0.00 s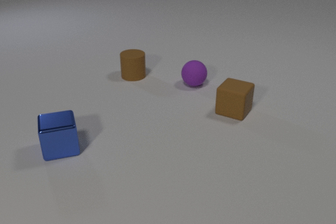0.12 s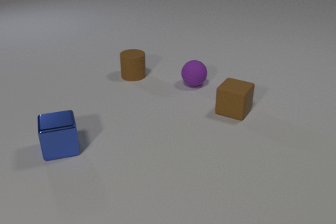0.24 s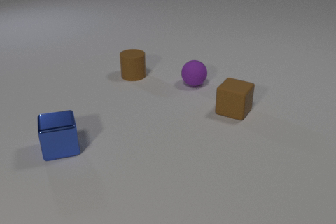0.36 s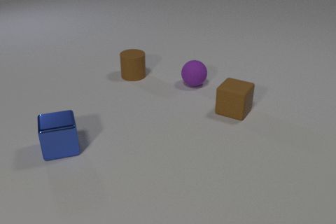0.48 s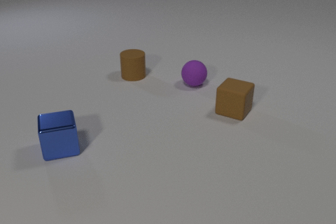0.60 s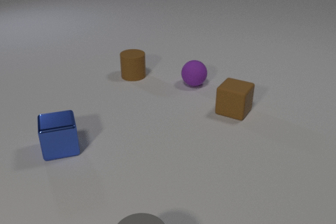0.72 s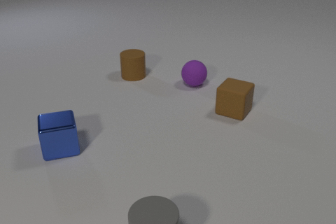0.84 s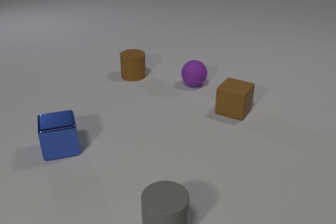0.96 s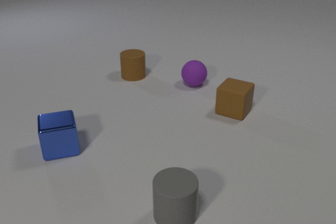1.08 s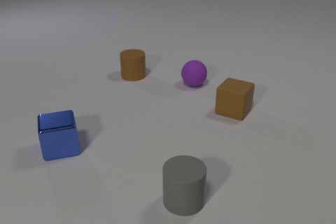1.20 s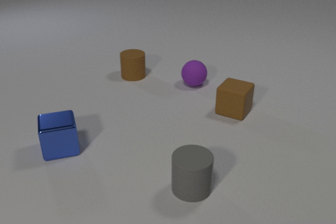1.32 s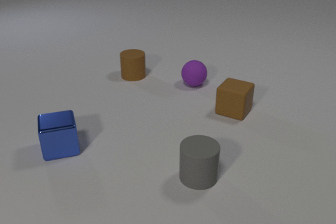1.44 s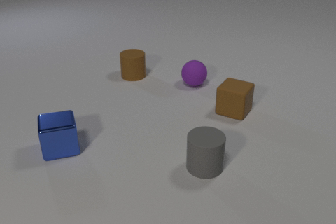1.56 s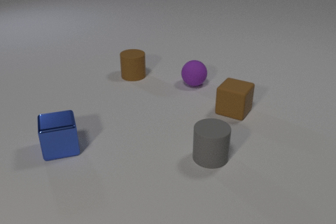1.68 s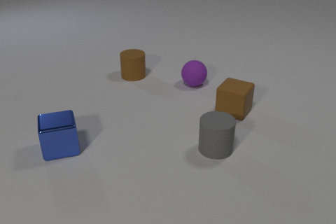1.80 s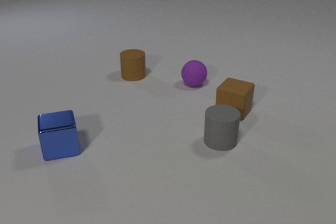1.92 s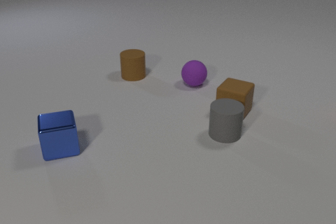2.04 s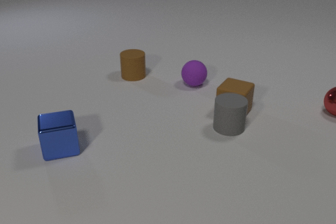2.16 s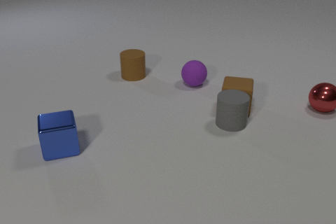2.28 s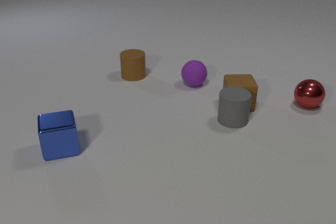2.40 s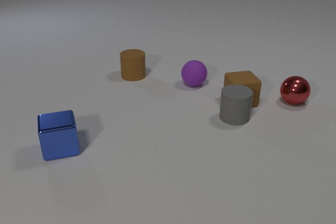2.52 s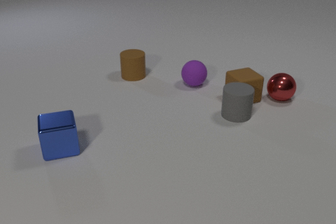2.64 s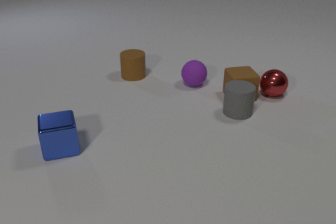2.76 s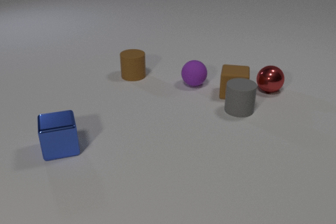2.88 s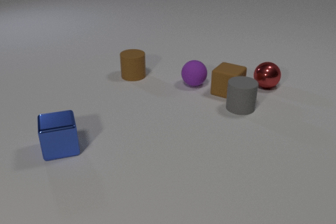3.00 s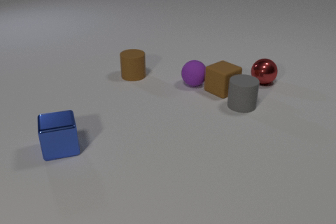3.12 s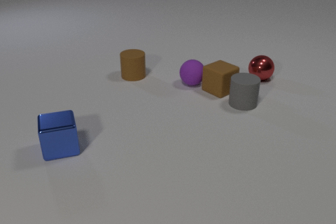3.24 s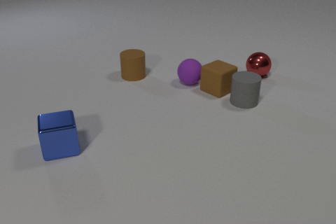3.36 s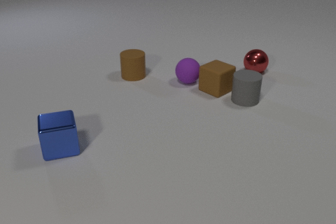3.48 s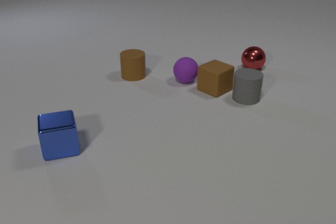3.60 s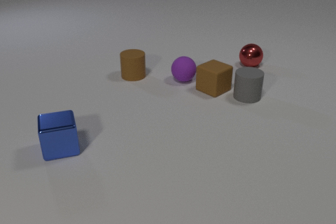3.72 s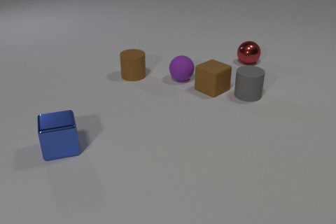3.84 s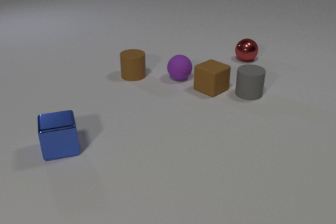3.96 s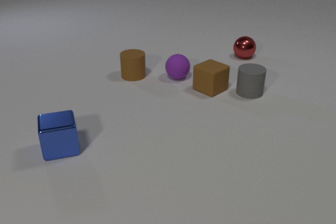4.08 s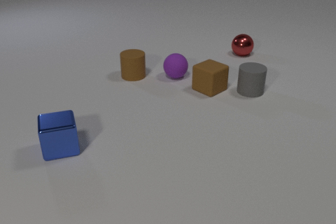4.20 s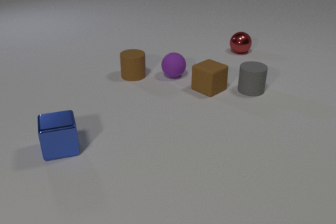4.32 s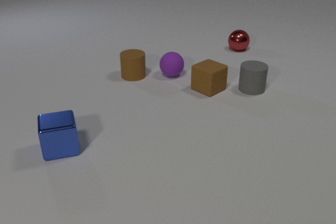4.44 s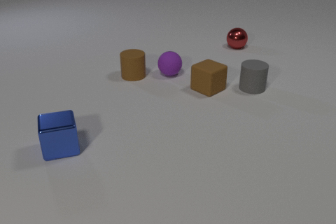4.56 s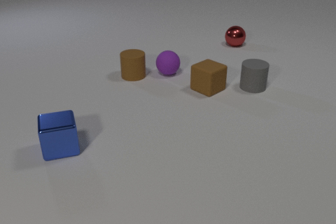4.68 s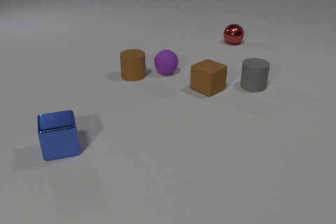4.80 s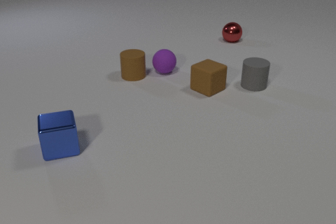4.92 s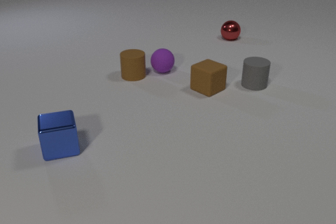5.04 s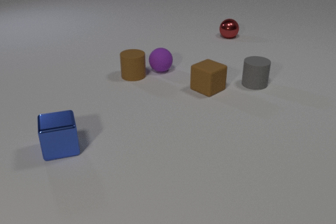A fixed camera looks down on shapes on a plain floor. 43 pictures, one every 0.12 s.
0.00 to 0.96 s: The gray rubber cylinder comes in at the bottom edge, slides away from the camera and to the right.
0.96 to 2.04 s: The gray rubber cylinder slides away from the camera. The red metal sphere comes in at the right edge, rolls to the left. The gray rubber cylinder and the brown rubber cube collide.
2.04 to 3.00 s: The gray rubber cylinder slides away from the camera. The brown rubber cube slides away from the camera. The red metal sphere rolls to the left and away from the camera. The brown rubber cube and the red metal sphere collide.
3.00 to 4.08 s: The gray rubber cylinder slides away from the camera. The brown rubber cube slides to the left. The red metal sphere rolls away from the camera. The purple rubber sphere rolls to the left and away from the camera. The brown rubber cube and the purple rubber sphere collide.
4.08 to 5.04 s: The gray rubber cylinder slides away from the camera. The red metal sphere rolls away from the camera. The purple rubber sphere rolls away from the camera and to the left.
How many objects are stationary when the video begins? 4.
What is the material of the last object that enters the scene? metal.
What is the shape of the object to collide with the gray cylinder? cube.
